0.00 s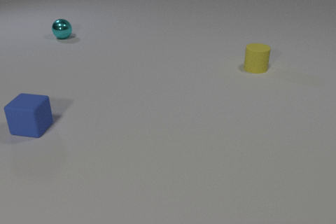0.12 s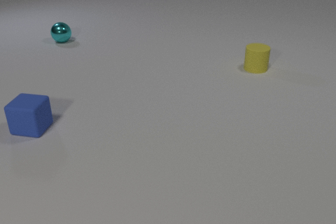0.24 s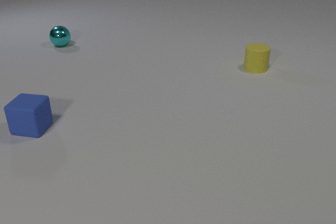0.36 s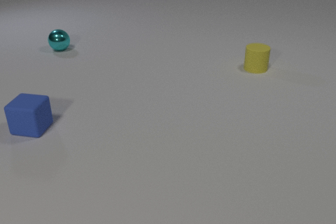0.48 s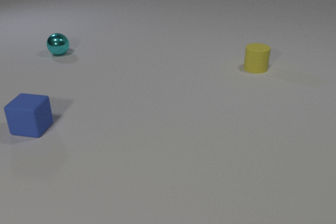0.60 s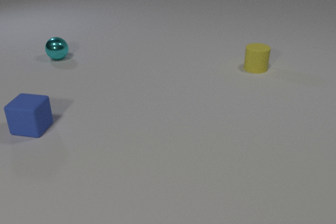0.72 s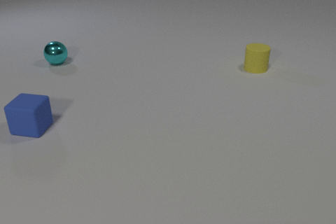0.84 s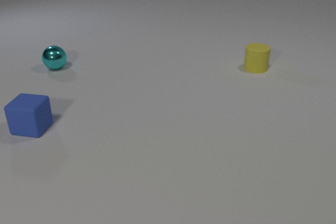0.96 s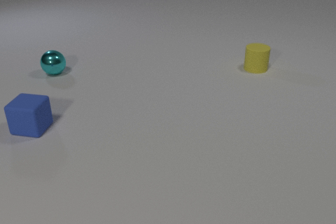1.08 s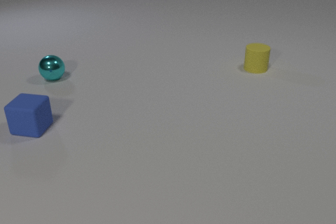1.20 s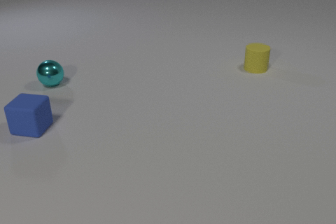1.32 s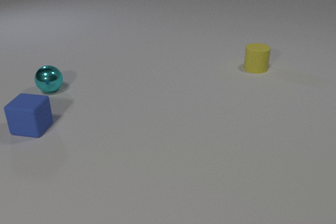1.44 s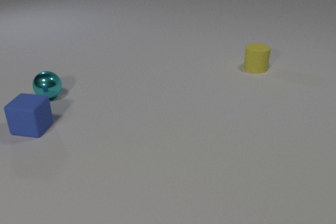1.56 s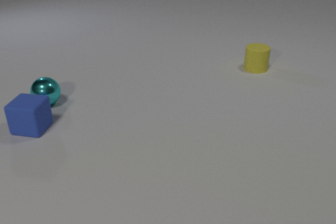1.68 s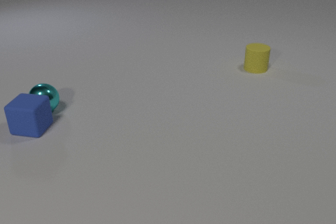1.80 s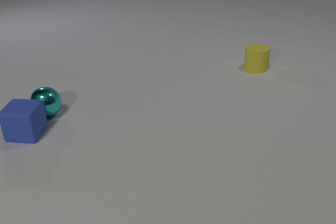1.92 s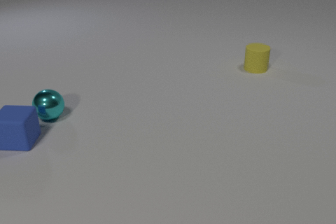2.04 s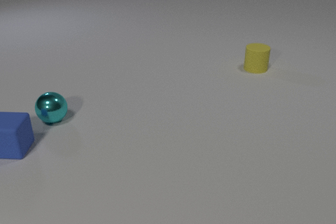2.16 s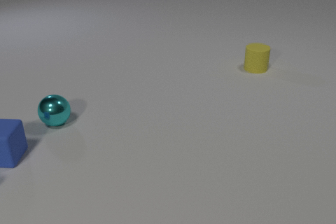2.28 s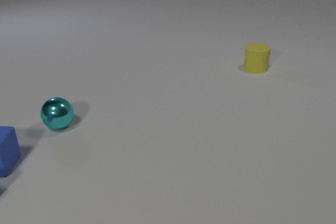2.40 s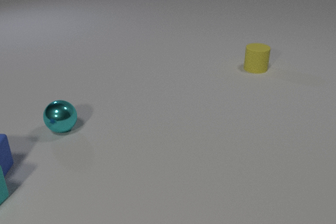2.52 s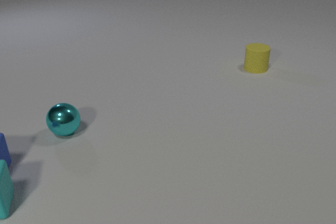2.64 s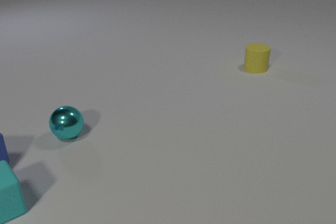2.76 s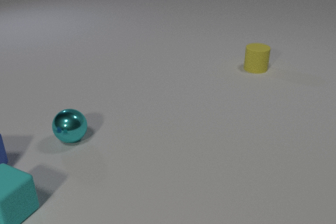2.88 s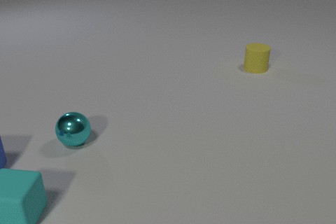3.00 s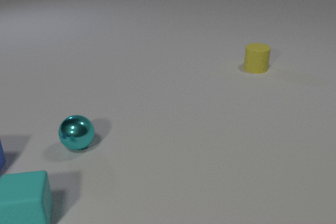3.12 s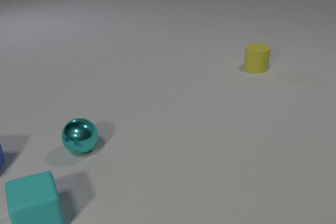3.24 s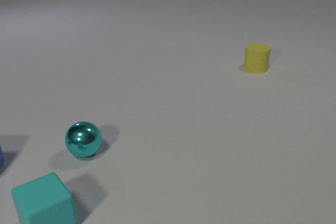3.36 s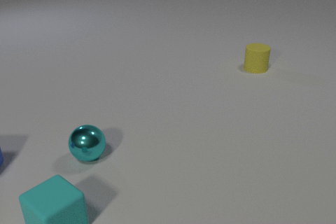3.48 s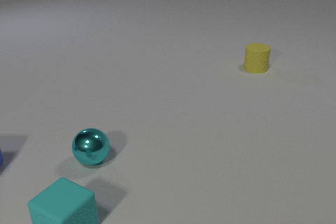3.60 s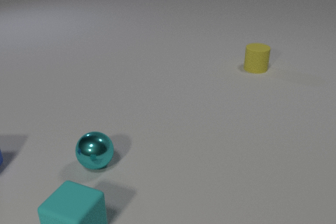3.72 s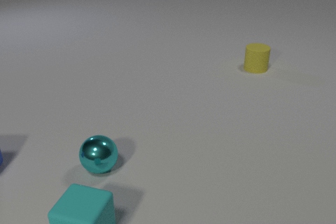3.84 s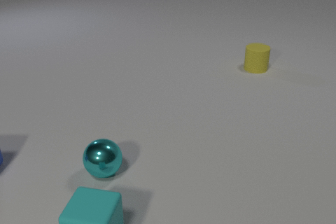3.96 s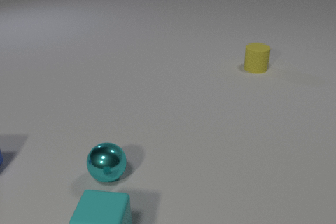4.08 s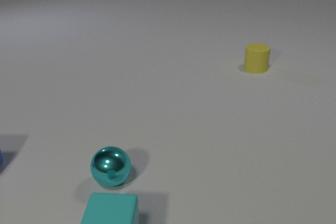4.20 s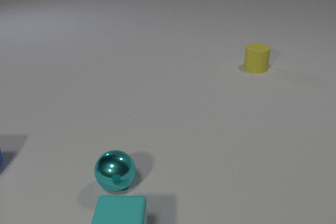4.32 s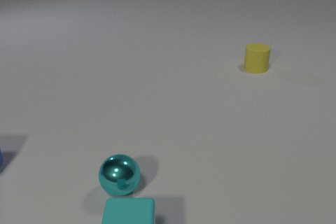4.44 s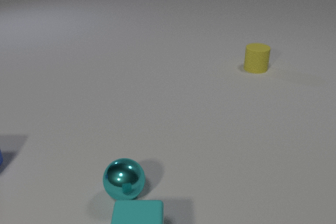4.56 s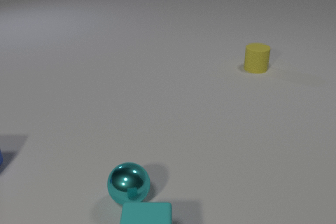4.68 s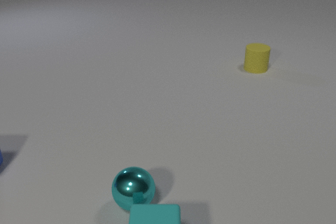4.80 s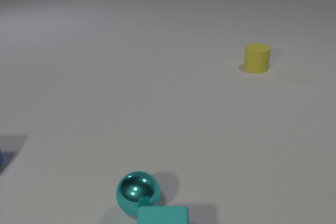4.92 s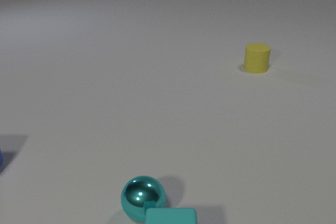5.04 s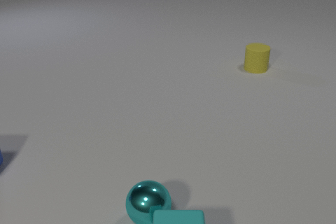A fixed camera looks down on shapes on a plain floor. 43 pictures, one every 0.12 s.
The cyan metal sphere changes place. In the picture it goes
toward the camera.
The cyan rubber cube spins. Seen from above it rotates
counterclockwise.
0.00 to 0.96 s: The cyan metal sphere rolls toward the camera.
0.96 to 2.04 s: The cyan metal sphere rolls toward the camera. The blue rubber cube slides toward the camera and to the left. The cyan metal sphere and the blue rubber cube collide.
2.04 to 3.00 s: The cyan metal sphere rolls toward the camera and to the right. The blue rubber cube slides to the left and toward the camera. The cyan rubber cube comes in at the left edge, slides to the right and toward the camera, spins counterclockwise seen from above by about 120 degrees, its near face sliding to the right. The blue rubber cube and the cyan rubber cube collide.
3.00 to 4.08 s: The cyan metal sphere rolls toward the camera and to the right. The cyan rubber cube slides to the right and toward the camera, spins counterclockwise seen from above by about 75 degrees, its near face sliding to the right.
4.08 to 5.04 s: The cyan metal sphere rolls toward the camera and to the right. The cyan rubber cube slides to the right and toward the camera.
Are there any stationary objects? yes.
What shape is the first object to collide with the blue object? sphere.
How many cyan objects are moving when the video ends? 2.
